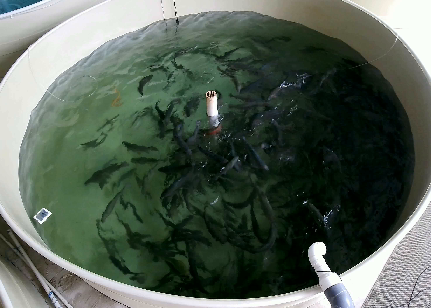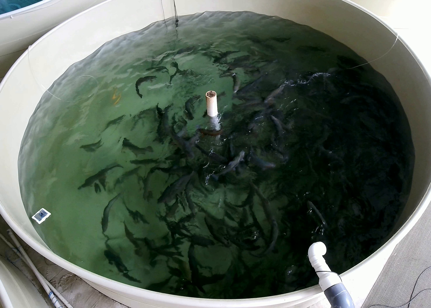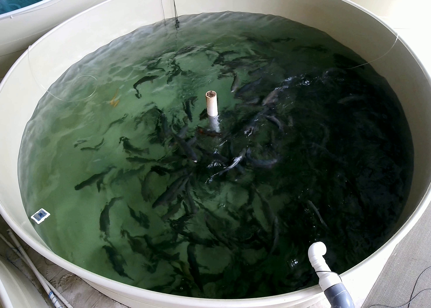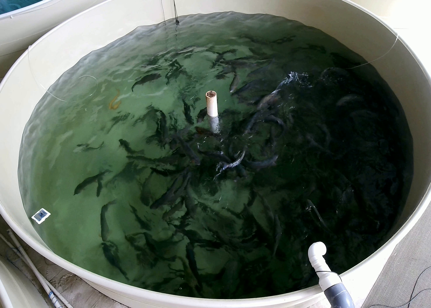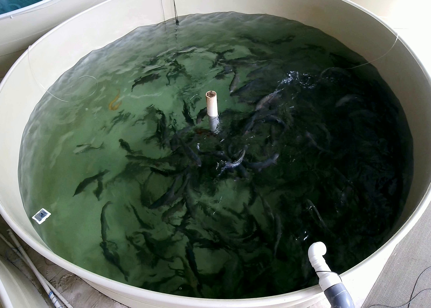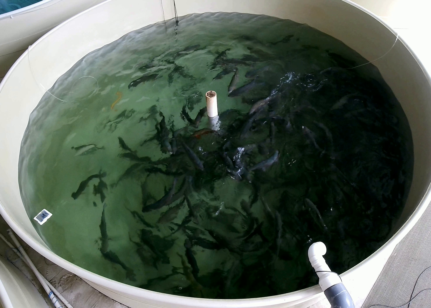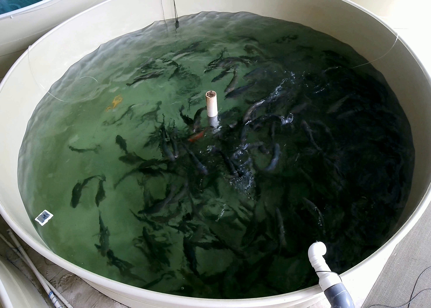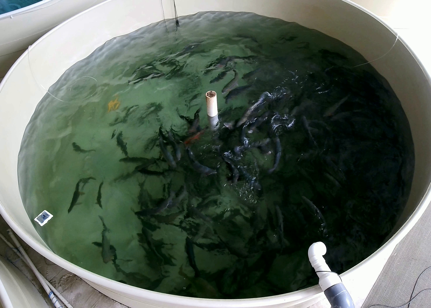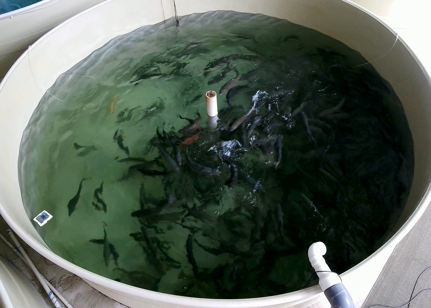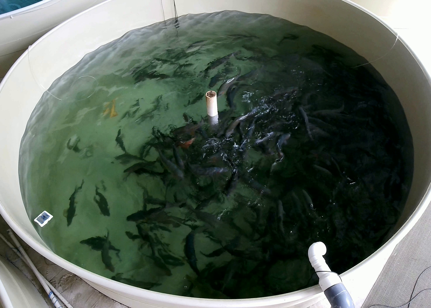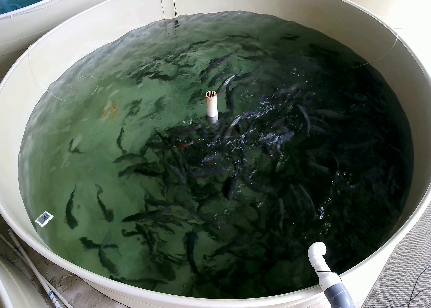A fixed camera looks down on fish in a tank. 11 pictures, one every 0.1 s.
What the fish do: Foraging.
